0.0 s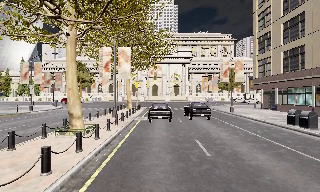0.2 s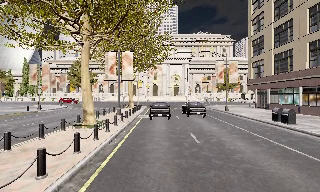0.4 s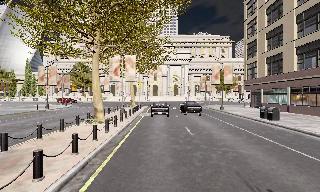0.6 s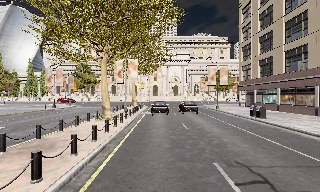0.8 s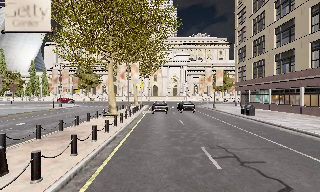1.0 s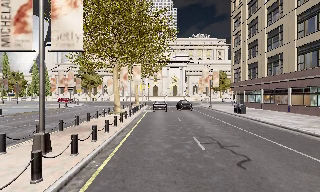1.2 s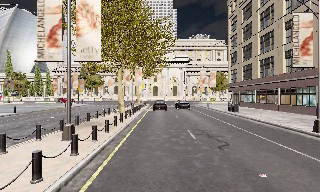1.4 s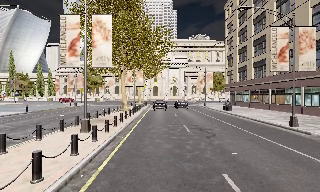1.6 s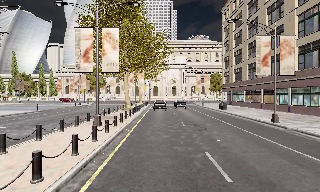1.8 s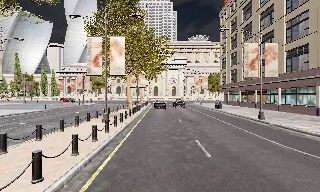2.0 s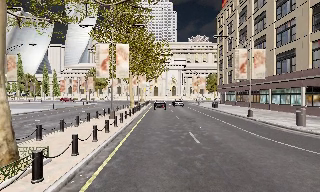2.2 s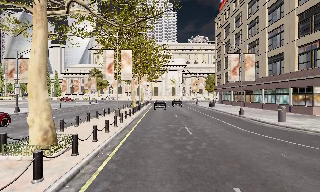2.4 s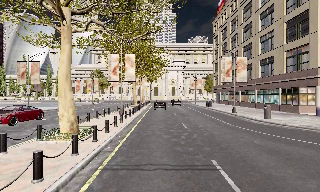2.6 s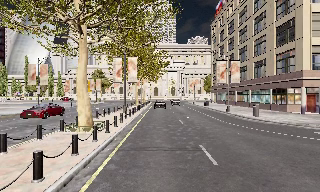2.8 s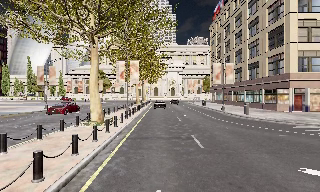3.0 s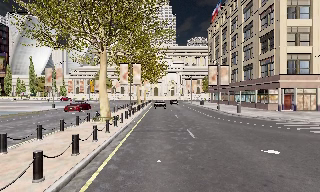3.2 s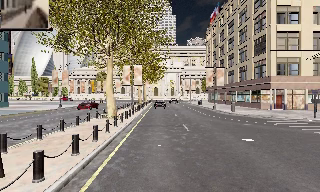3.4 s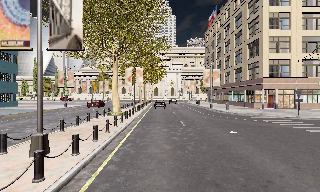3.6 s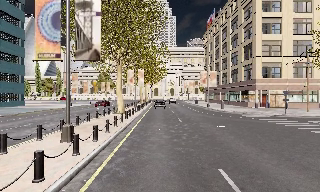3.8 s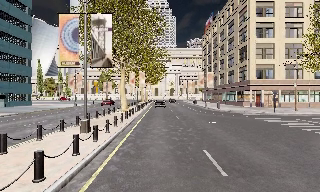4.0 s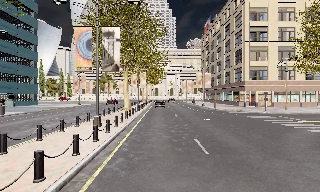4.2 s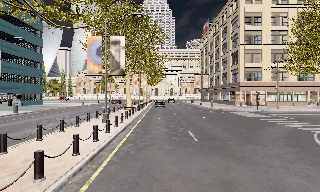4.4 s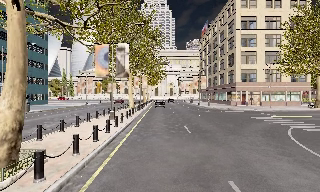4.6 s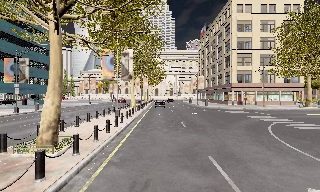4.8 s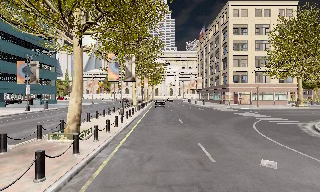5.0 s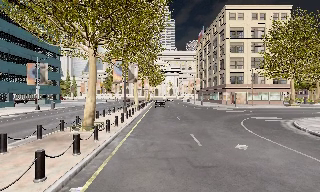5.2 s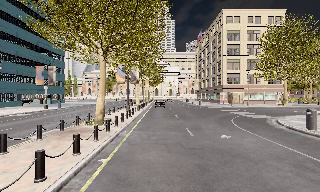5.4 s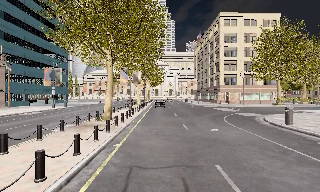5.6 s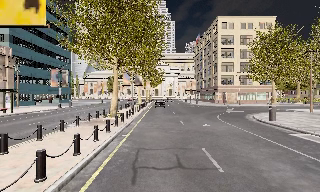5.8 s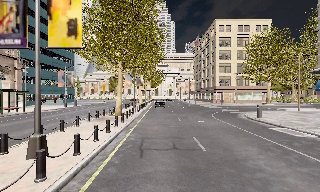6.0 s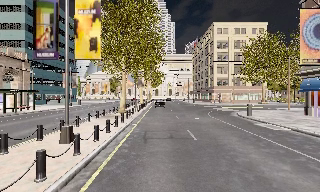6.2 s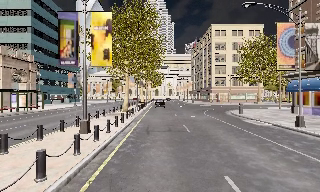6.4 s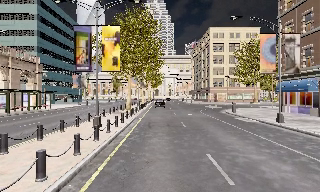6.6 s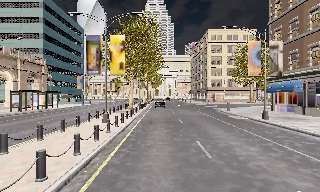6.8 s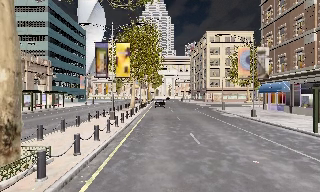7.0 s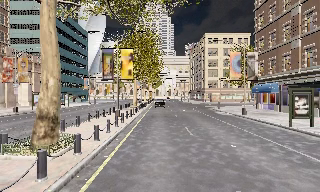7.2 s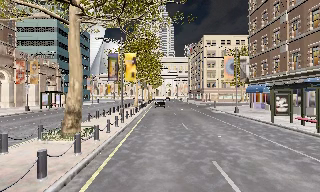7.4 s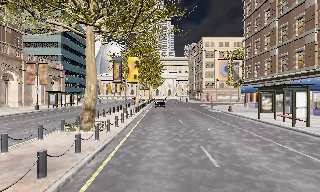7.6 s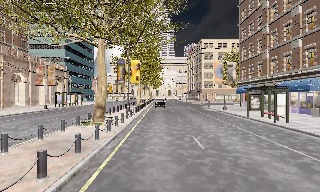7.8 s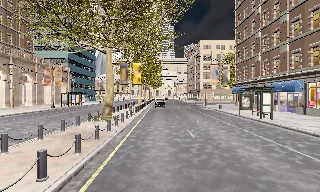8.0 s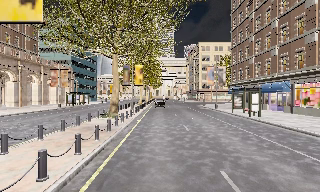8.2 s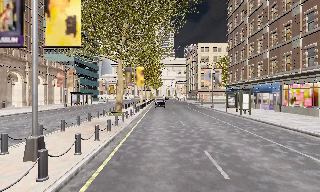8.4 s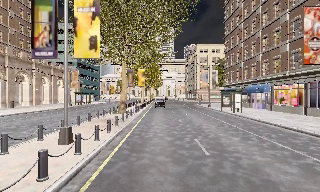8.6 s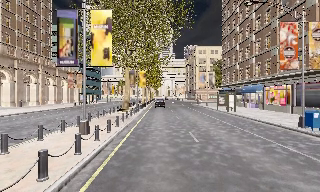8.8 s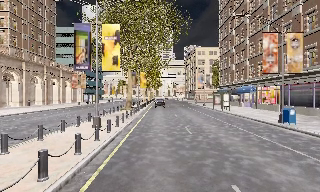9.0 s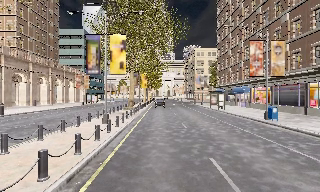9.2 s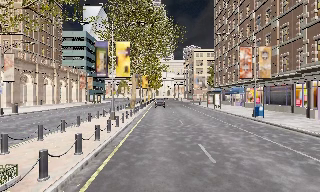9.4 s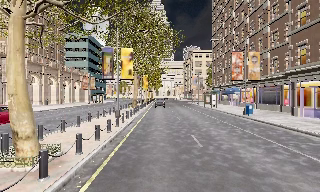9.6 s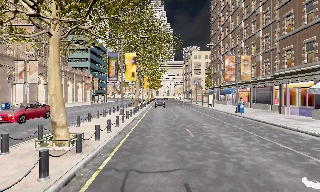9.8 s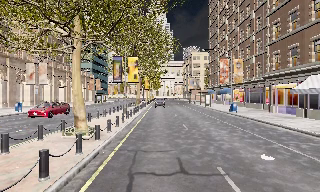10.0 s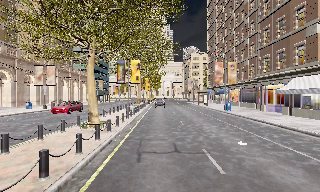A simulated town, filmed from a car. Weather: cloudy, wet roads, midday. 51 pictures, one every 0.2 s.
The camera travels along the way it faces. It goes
backward.
0.0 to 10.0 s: The camera travels backward, about 80 m, so what stands in front gets smaller.
The film runs backward here.
